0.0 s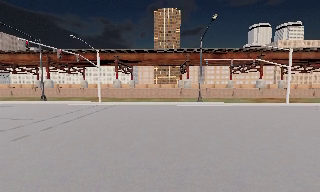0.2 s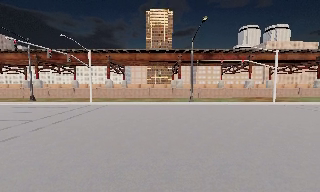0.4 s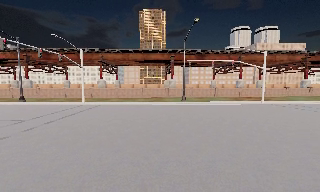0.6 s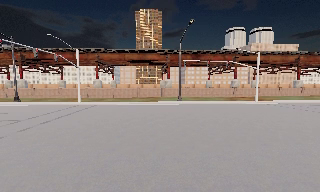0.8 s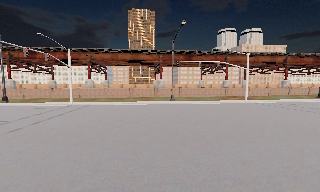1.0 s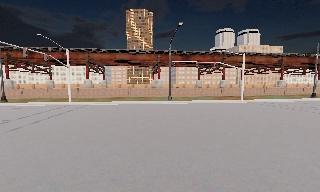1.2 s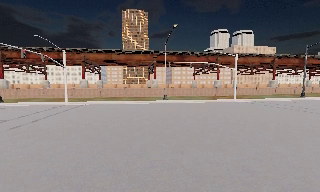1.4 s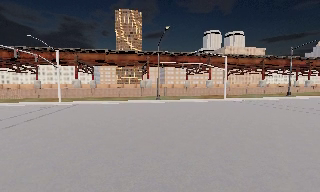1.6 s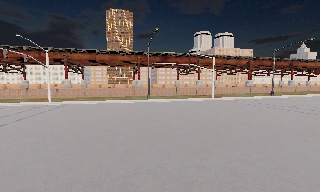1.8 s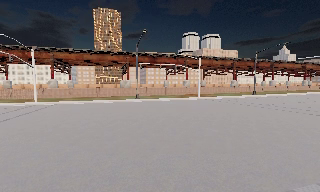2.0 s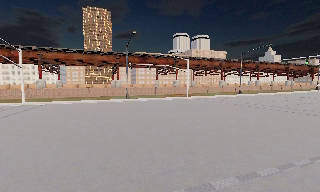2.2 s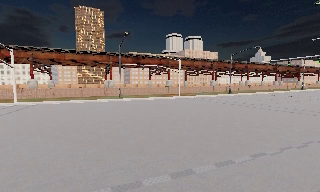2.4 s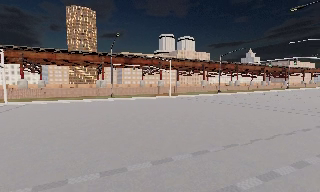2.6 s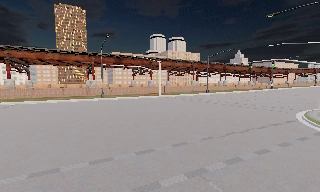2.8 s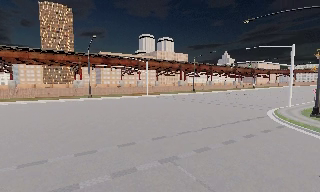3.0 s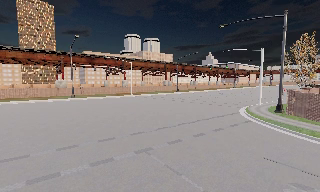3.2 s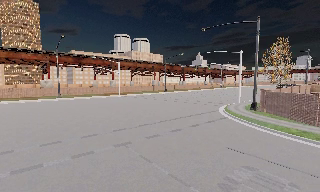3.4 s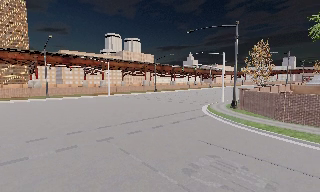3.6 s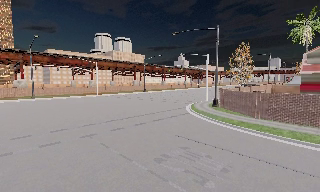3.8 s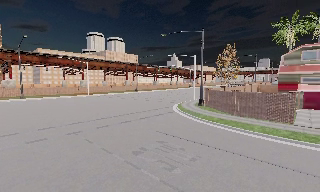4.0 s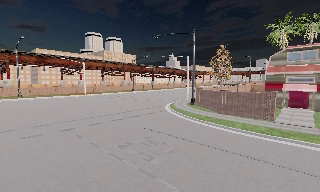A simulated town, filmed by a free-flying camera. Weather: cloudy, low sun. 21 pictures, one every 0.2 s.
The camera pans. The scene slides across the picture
to the left.
The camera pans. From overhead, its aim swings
clockwise.
0.0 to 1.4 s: The scene slides to the left, as the camera pans about 15 degrees to its right. It travels backward, about 3 m, so what stands in front gets smaller. It gains speed.
1.4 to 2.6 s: The scene slides to the left, as the camera pans about 15 degrees to its right. It travels backward, about 5 m, so what stands in front gets smaller.
2.6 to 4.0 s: The scene slides to the left, as the camera pans about 20 degrees to its right. It travels backward and to its right, about 8 m, so what stands in front gets smaller.
The film runs forward here.
